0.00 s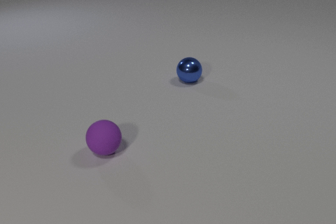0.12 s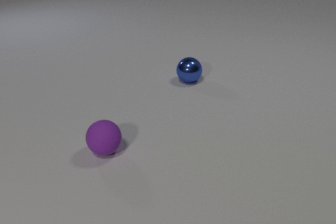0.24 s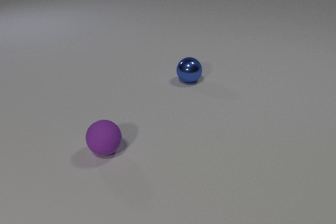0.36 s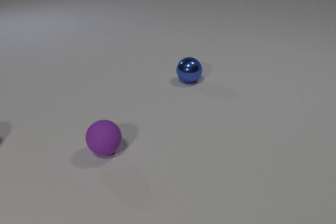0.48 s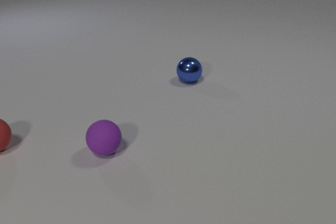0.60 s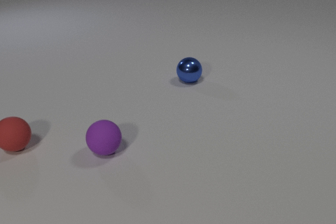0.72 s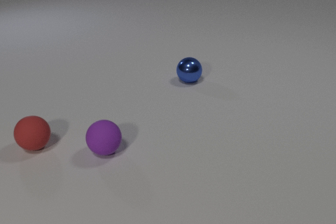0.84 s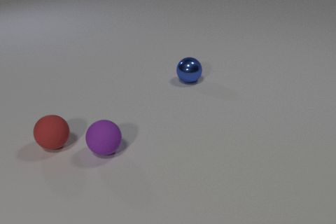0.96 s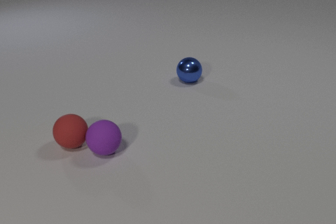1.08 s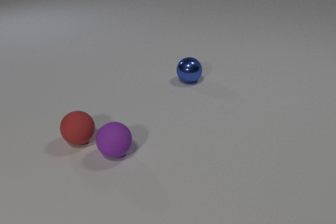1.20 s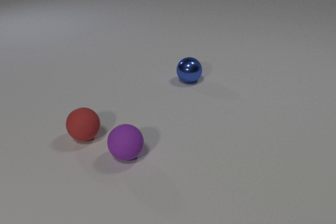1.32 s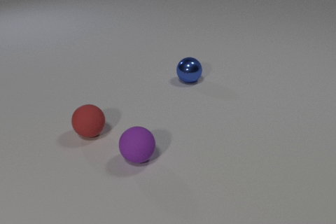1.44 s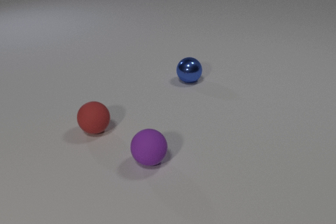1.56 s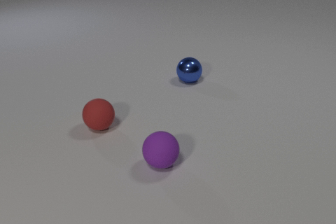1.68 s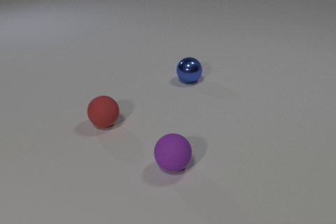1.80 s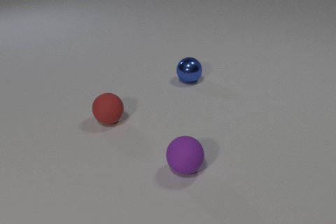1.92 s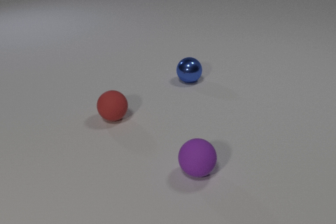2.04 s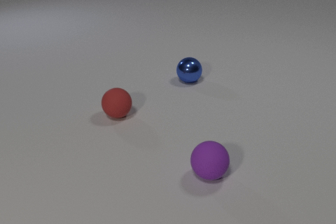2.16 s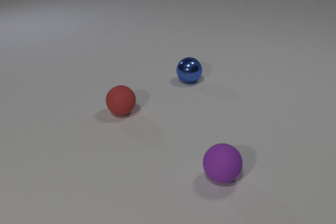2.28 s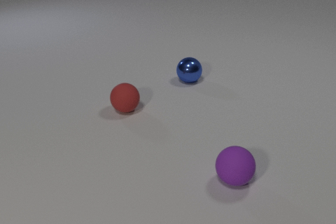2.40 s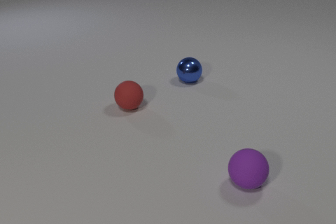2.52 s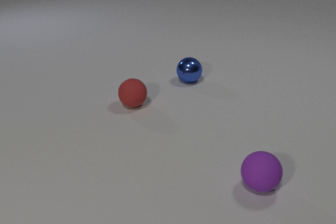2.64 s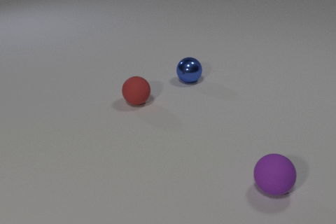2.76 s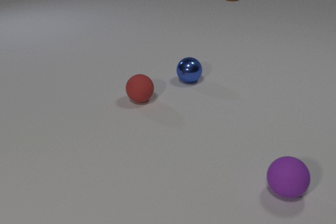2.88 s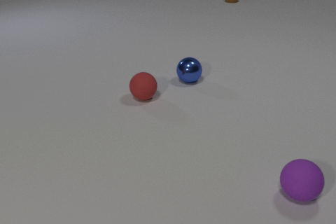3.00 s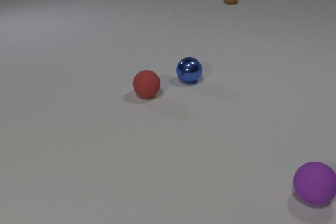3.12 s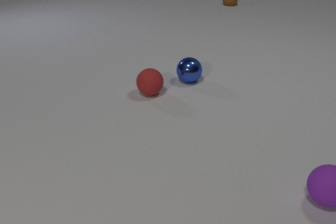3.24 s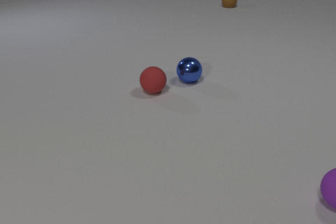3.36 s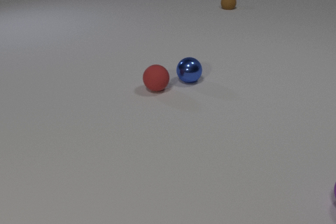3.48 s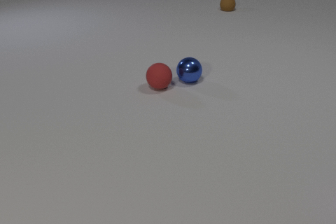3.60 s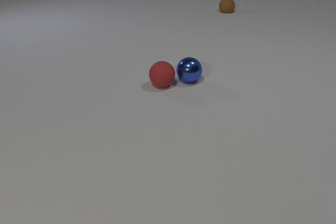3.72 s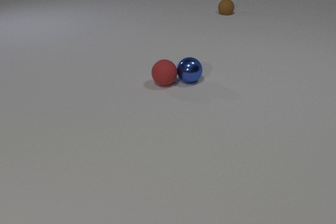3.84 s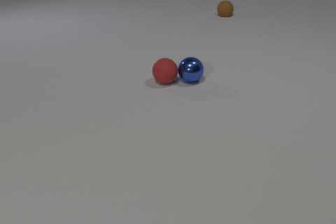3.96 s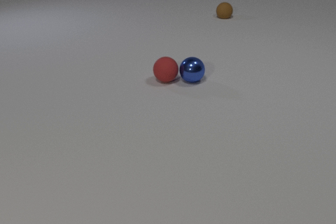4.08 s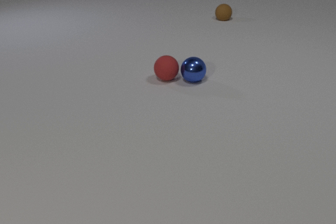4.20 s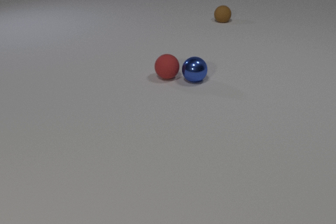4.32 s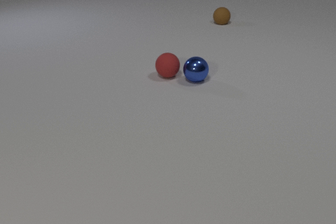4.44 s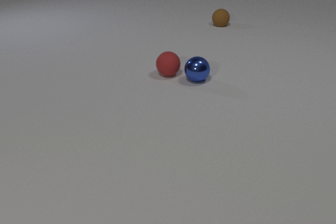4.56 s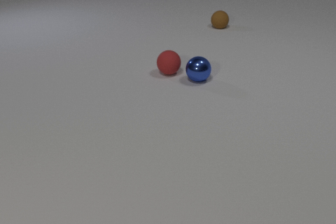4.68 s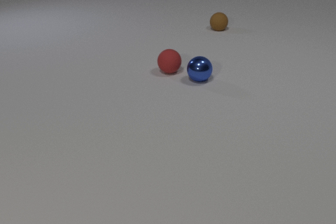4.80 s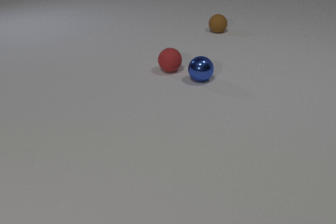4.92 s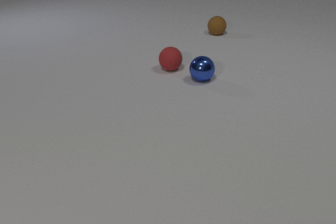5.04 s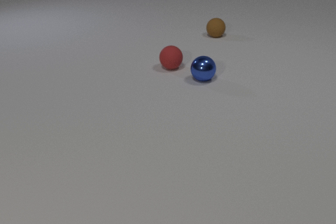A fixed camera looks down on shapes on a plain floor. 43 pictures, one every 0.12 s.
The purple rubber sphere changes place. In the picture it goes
to the right.
0.00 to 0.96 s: The red rubber sphere comes in at the left edge, rolls to the right. The red rubber sphere and the purple rubber sphere collide.
0.96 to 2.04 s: The red rubber sphere rolls away from the camera and to the right. The purple rubber sphere rolls to the right.
2.04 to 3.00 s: The red rubber sphere rolls away from the camera and to the right. The purple rubber sphere rolls to the right. The brown rubber sphere comes in at the top edge, rolls toward the camera.
3.00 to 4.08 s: The red rubber sphere rolls away from the camera and to the right. The purple rubber sphere rolls to the right, leaves at the right edge. The brown rubber sphere rolls toward the camera. The red rubber sphere and the blue metal sphere collide.
4.08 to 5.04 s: The red rubber sphere rolls away from the camera. The brown rubber sphere rolls toward the camera. The blue metal sphere rolls to the right.
How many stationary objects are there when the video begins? 2.
How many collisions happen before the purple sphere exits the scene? 1.
How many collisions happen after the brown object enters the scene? 1.
